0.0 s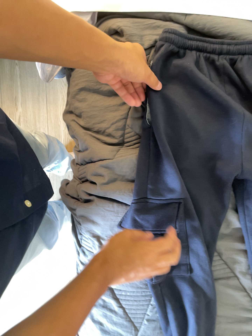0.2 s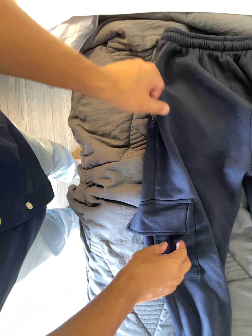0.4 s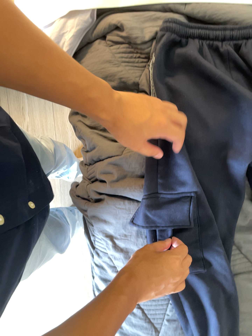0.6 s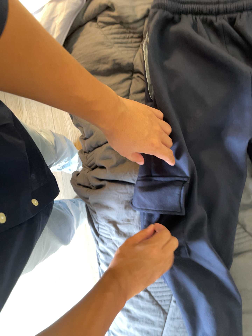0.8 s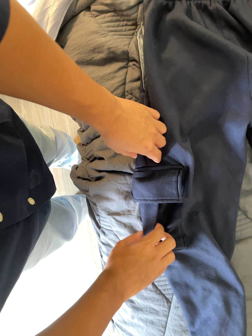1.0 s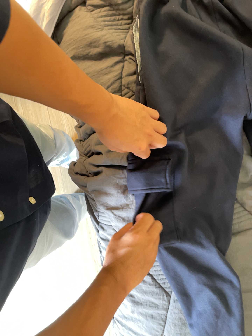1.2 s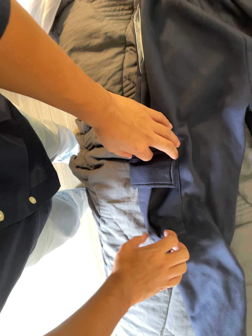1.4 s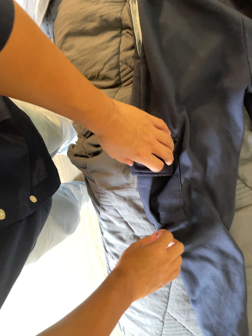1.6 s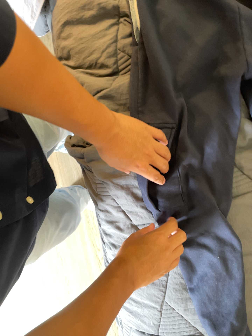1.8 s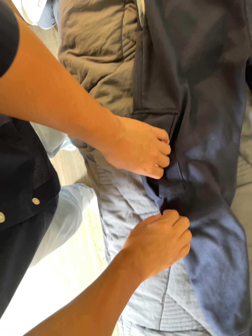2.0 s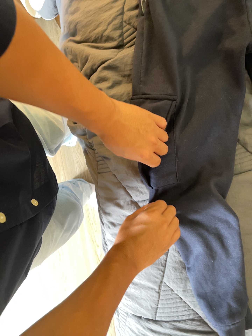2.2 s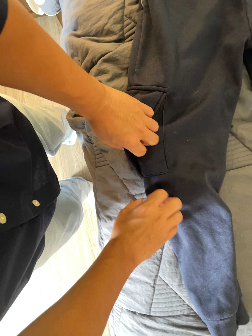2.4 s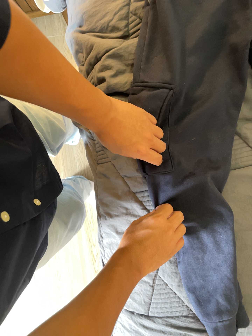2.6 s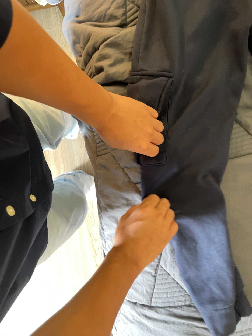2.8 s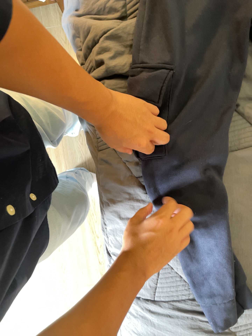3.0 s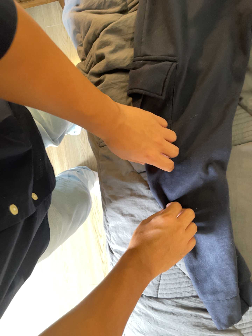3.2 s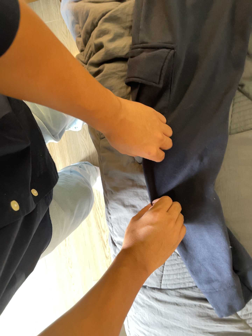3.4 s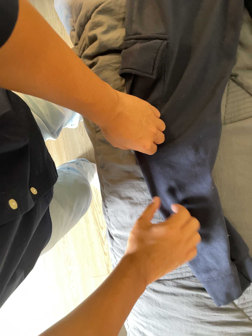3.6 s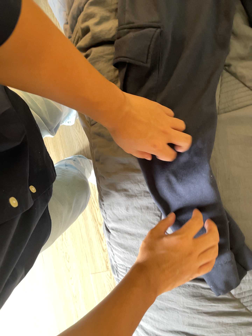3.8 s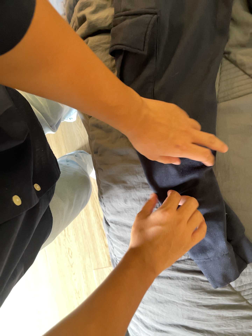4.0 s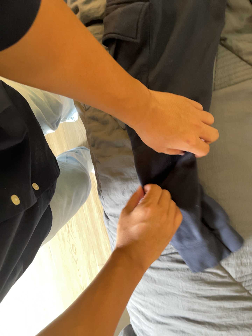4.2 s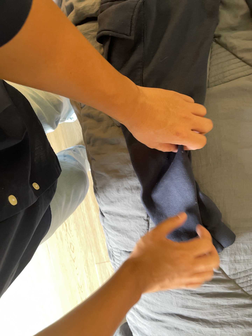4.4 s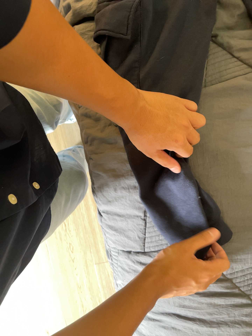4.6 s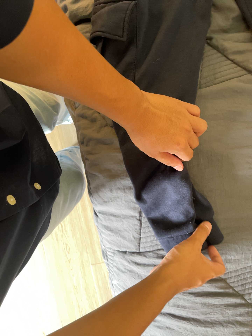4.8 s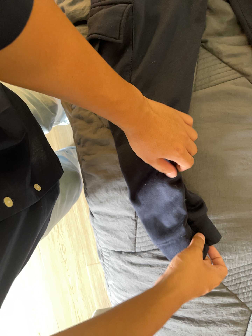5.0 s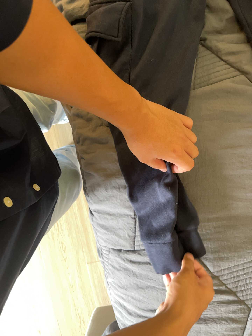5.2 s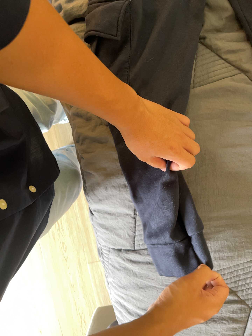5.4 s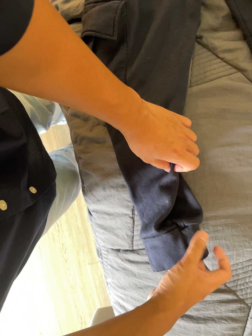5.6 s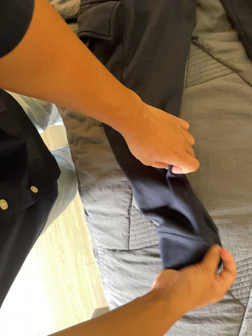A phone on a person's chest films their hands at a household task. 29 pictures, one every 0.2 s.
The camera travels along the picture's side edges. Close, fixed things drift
upward.
0.0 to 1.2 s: The camera travels toward the bottom of its view, about 9 cm, so close, fixed things drift upward. It rolls about its line of sight by about 10 degrees, and the scene rotates counterclockwise.
1.2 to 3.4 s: The camera travels toward the bottom of its view, about 24 cm, so close, fixed things drift upward.
3.4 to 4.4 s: The camera travels to its right and toward the bottom of its view, about 8 cm.
4.4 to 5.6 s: The camera shifts only a little, or ends up much as it began.
The film runs forward here.
